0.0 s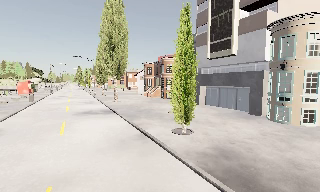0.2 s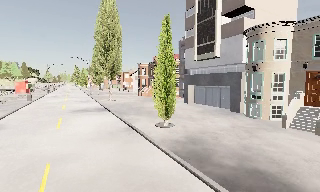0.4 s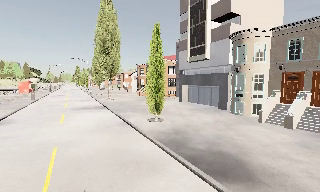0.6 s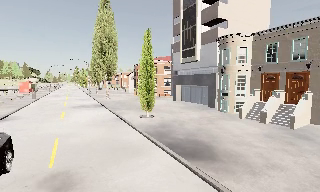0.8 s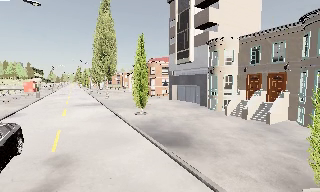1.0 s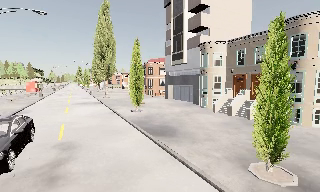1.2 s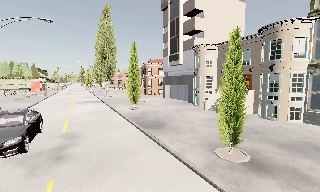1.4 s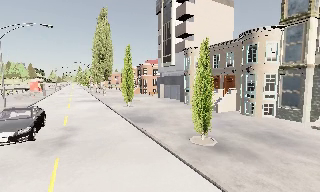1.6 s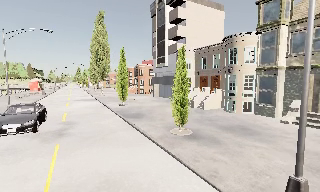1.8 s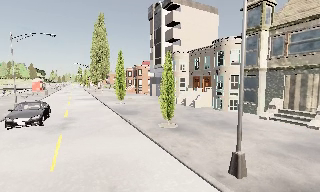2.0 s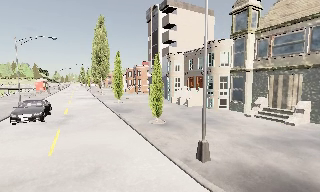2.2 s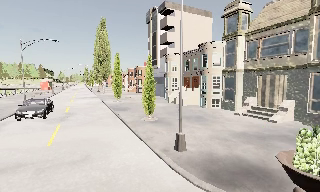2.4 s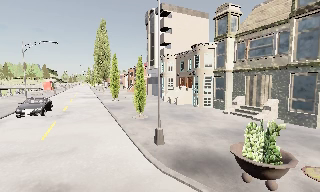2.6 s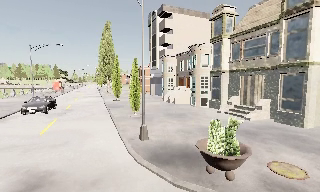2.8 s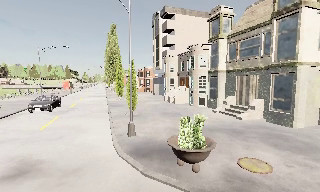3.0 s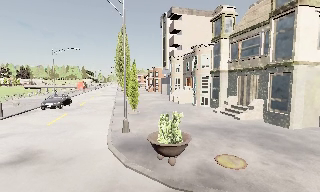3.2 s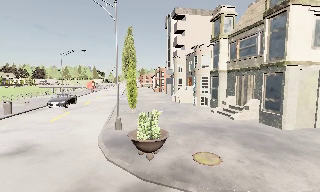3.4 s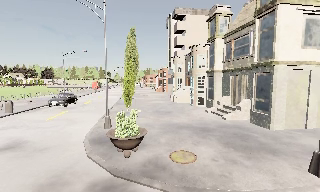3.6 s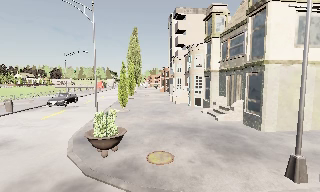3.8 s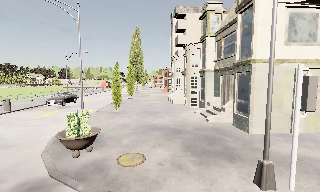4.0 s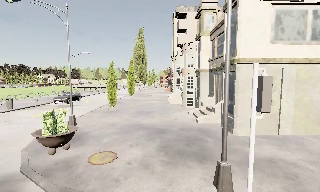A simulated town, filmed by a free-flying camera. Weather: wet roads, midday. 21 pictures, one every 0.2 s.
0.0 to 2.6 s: The camera travels backward and to its right, about 18 m, so what stands in front gets smaller.
2.6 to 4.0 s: The camera pans to its left, which is counterclockwise from overhead, by about 20 degrees. It travels to its right, about 8 m.
The film runs backward here.
